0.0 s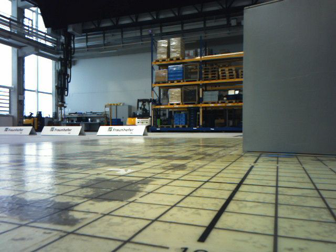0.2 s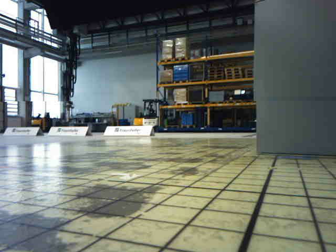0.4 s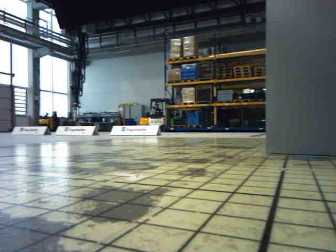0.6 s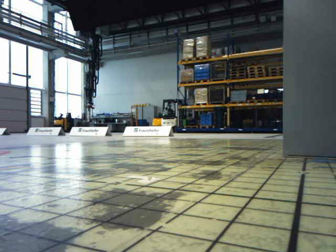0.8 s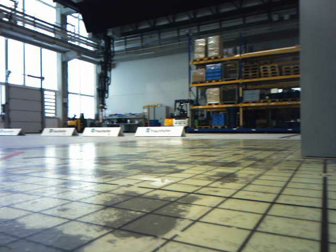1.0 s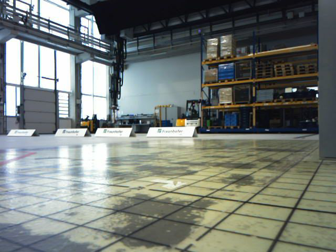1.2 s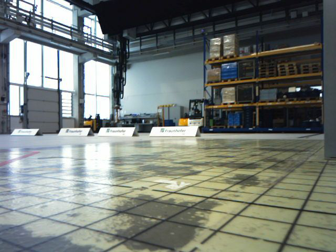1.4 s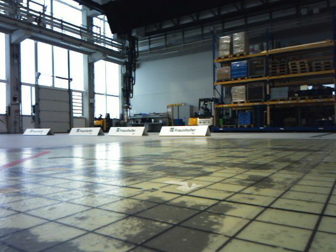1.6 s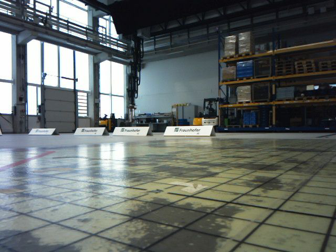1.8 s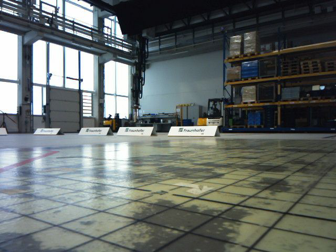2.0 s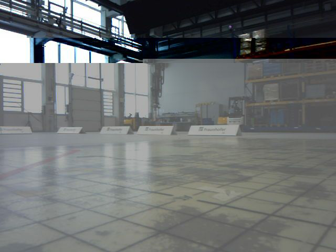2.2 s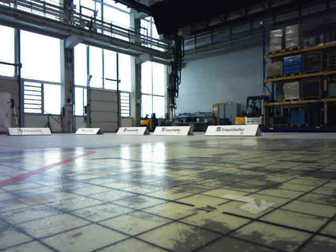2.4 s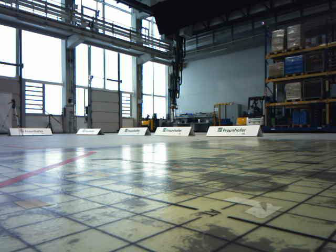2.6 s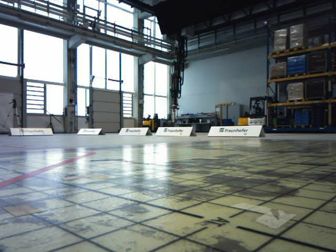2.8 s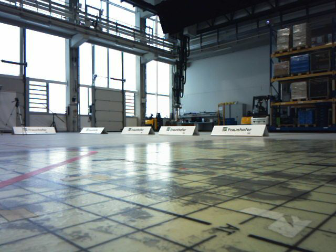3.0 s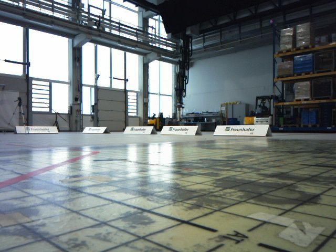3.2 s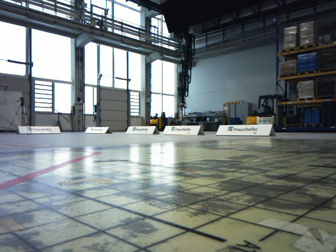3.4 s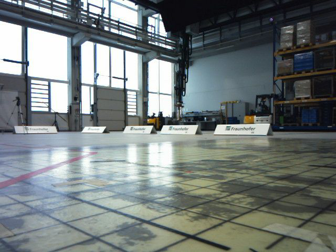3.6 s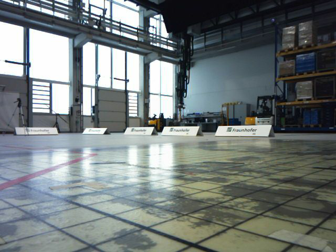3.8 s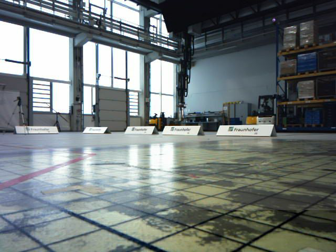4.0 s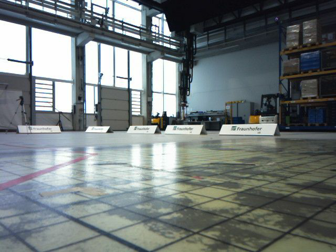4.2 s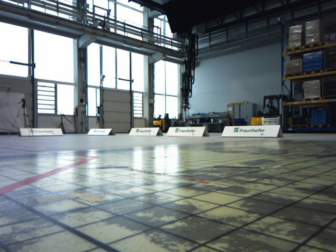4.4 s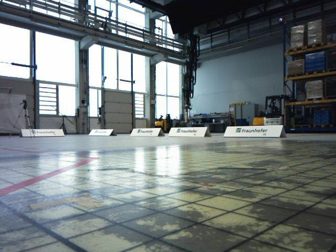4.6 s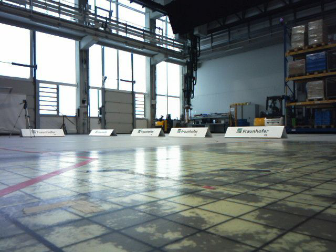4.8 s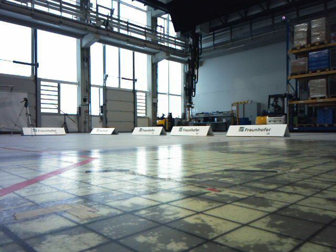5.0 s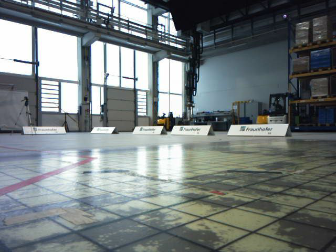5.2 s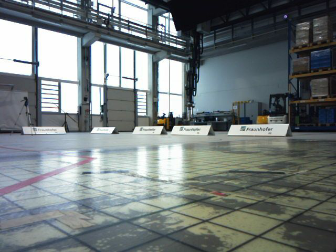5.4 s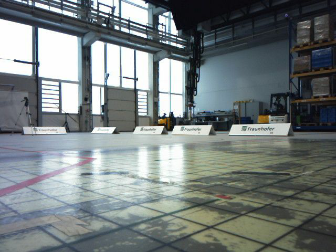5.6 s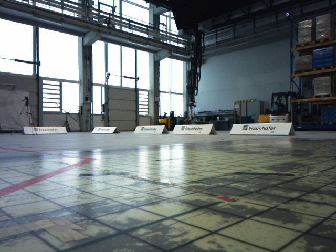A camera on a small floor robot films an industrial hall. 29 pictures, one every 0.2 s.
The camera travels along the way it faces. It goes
forward.
0.0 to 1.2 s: The camera travels forward, about 0.2 m, so what stands in front looms larger.
1.2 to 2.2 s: The camera swings to its left by about 10 degrees, and the scene slides to the right. It travels forward, about 0.2 m, so what stands in front looms larger.
2.2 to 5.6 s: The camera travels forward, about 0.7 m, so what stands in front looms larger.
The film runs forward here.
